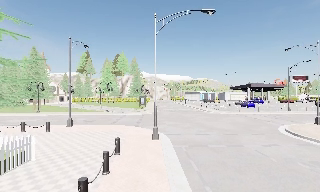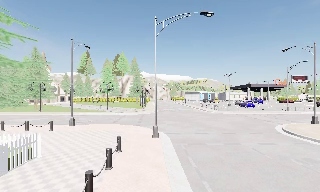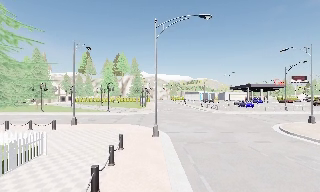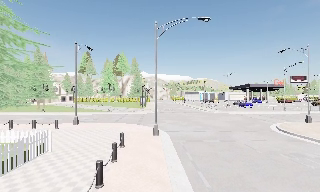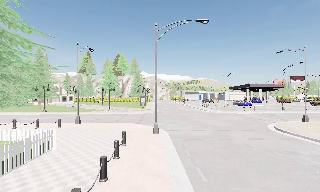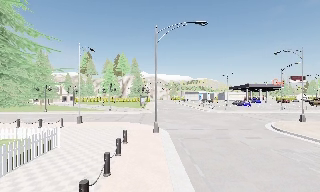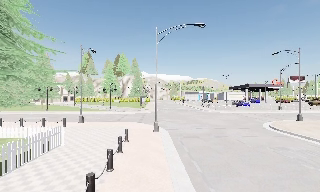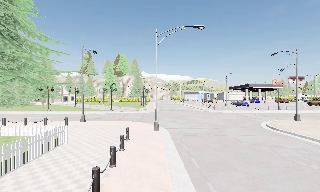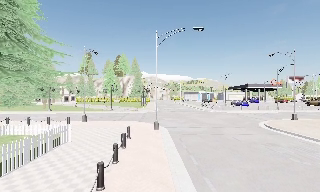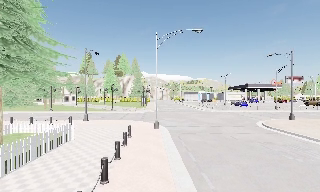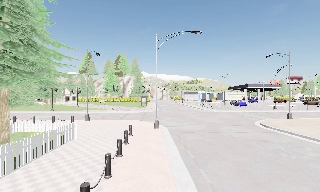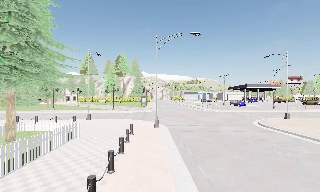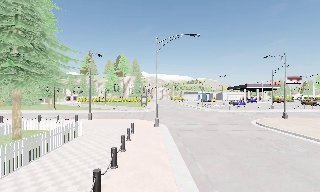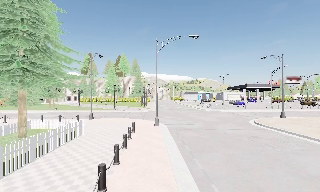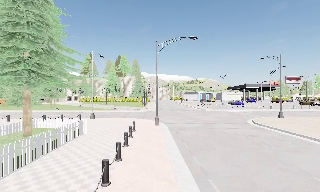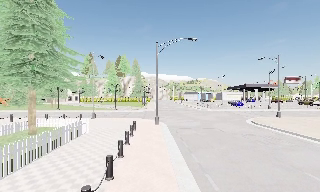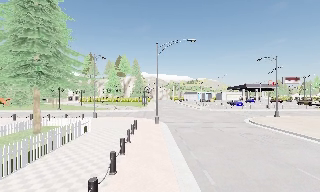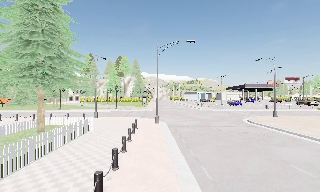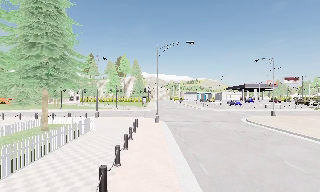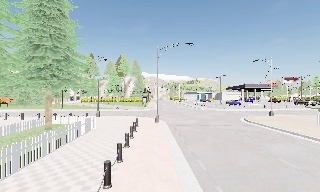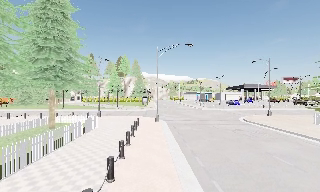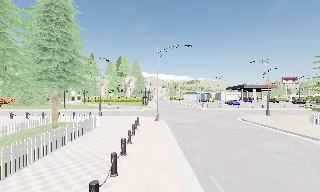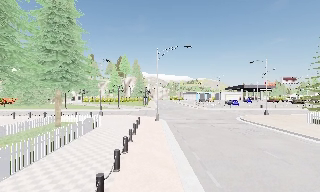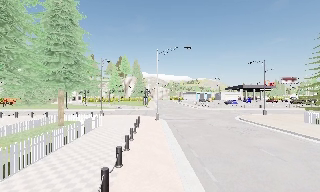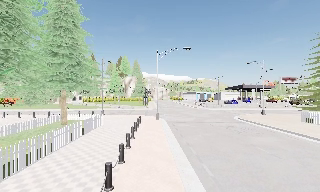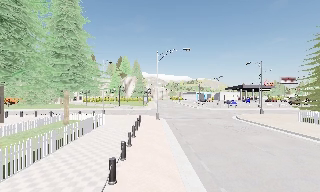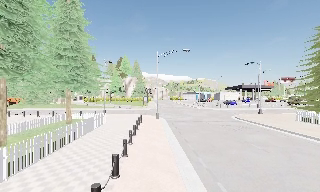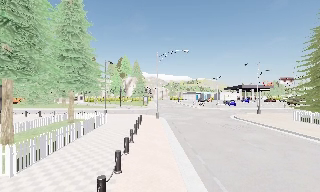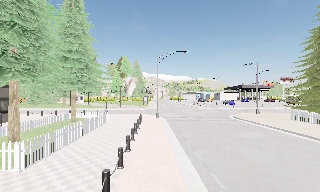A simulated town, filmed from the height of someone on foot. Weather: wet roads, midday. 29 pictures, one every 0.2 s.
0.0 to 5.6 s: The camera travels backward, about 9 m, so what stands in front gets smaller.
The film runs backward here.
